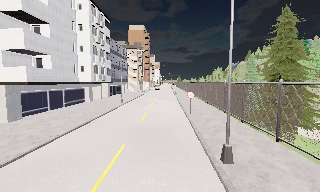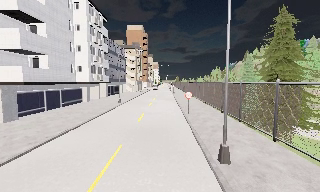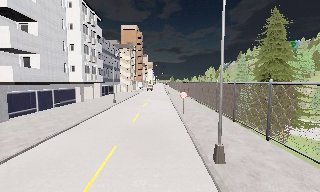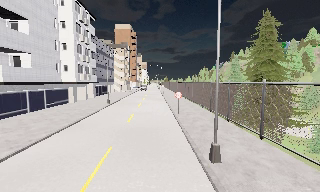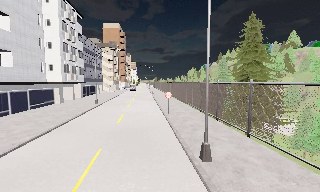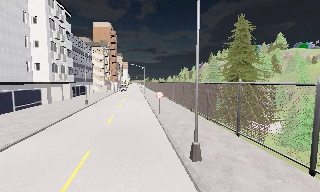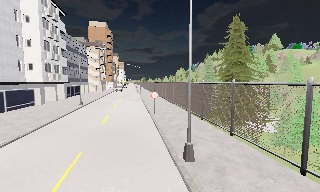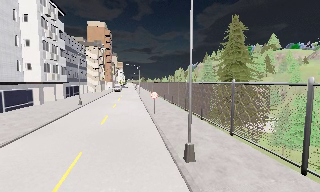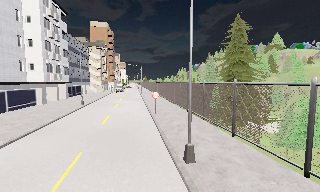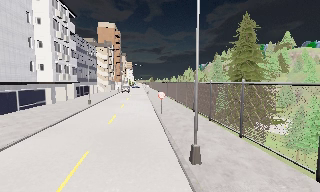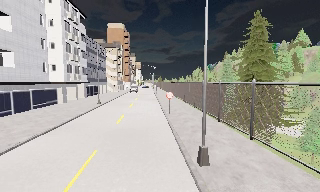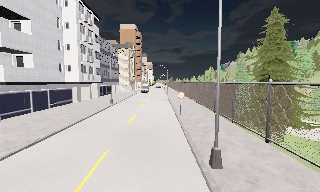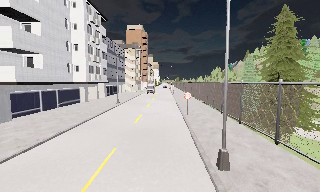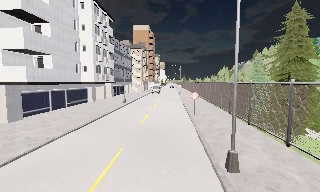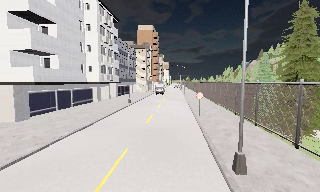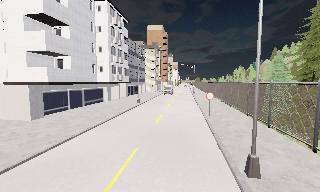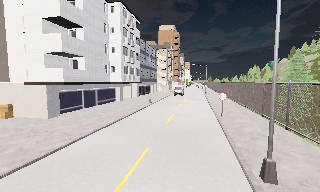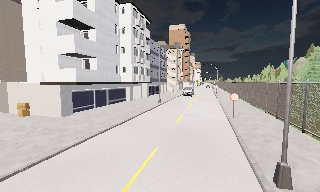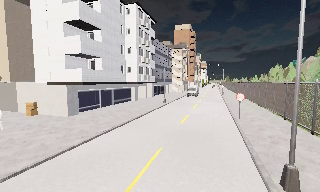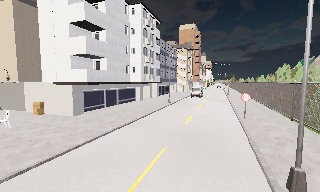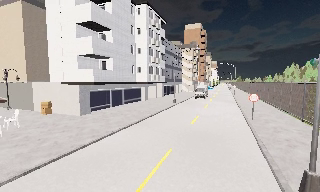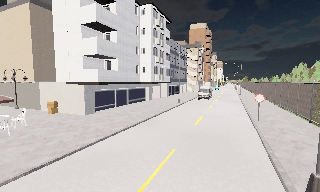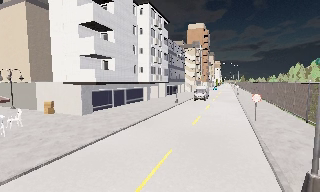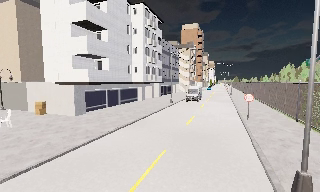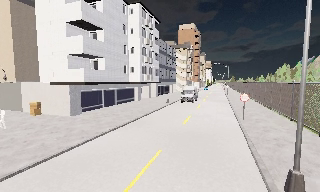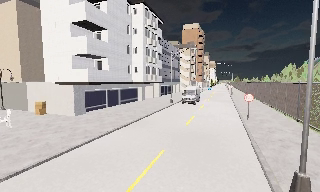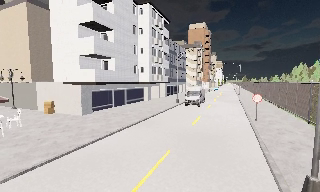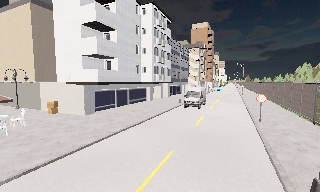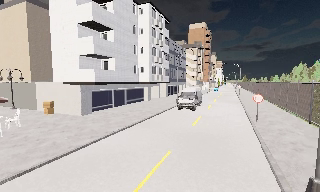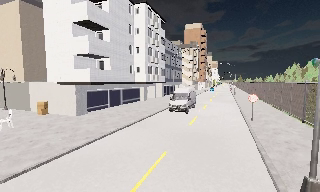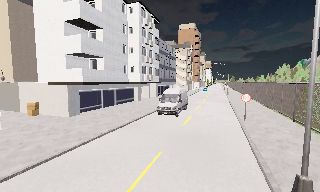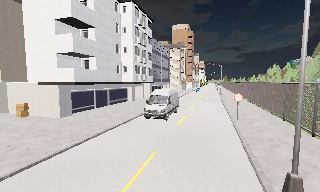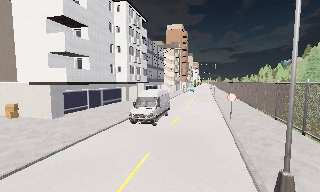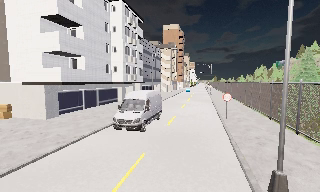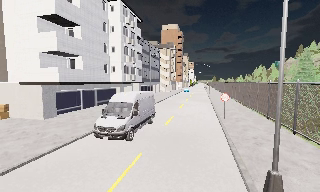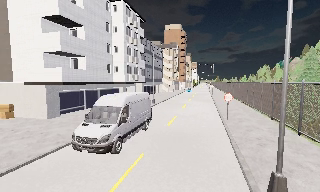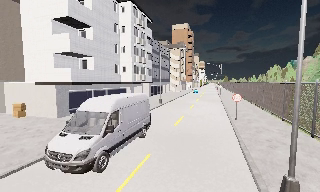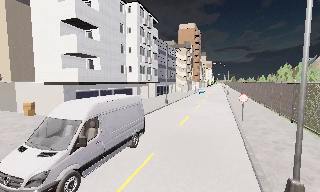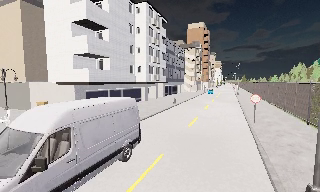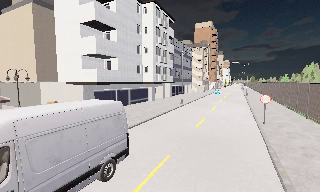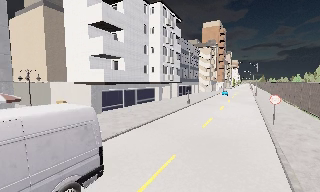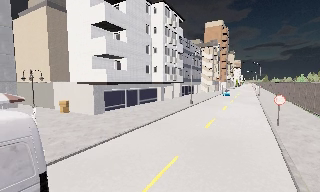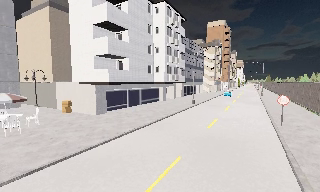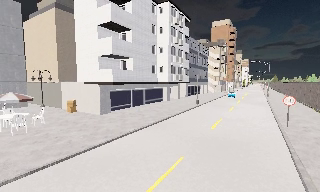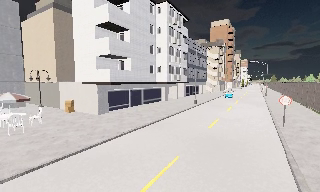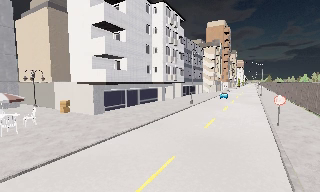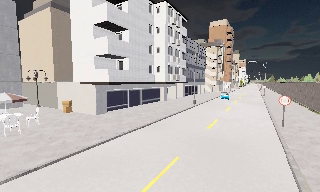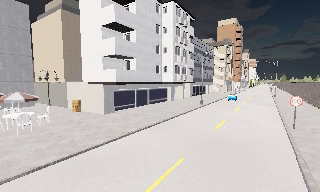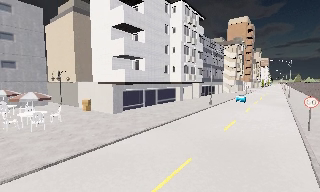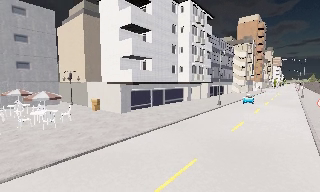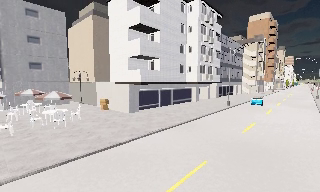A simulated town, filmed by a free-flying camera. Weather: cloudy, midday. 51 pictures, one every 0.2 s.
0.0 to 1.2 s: The camera pans to its right, which is clockwise from overhead, by about 10 degrees.
1.2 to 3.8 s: The scene slides to the right, as the camera pans about 30 degrees to its left. It travels forward, about 0.5 m.
3.8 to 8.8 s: The scene slides to the right, as the camera pans about 10 degrees to its left. It travels forward and to its right, about 1 m, so what stands in front looms larger.
8.8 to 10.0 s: The camera swings to its left by about 10 degrees, and the scene slides to the right.
The film runs forward here.
